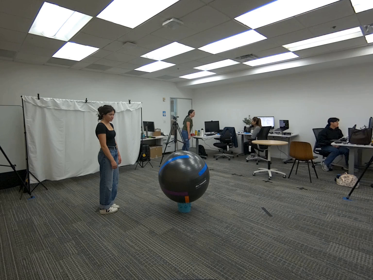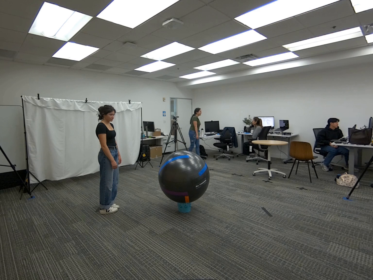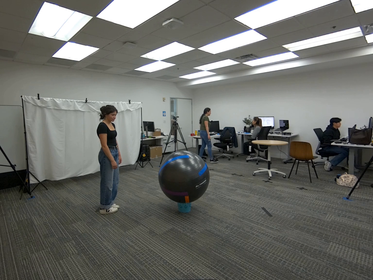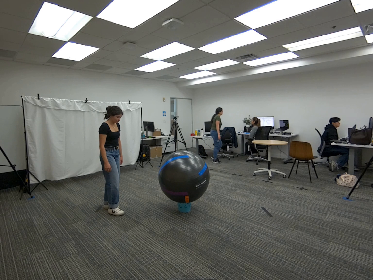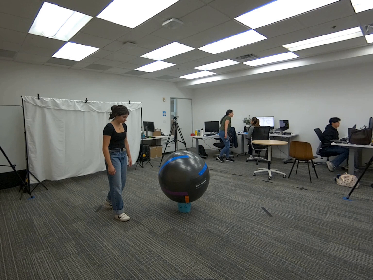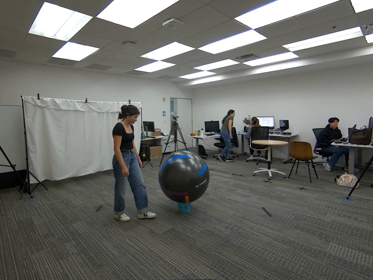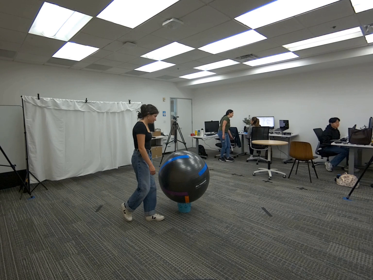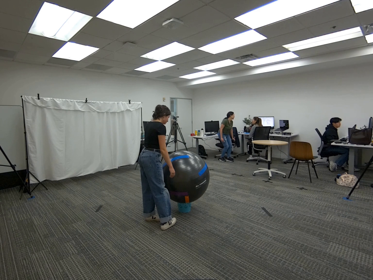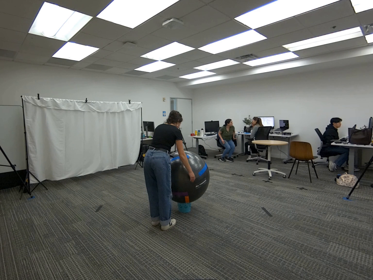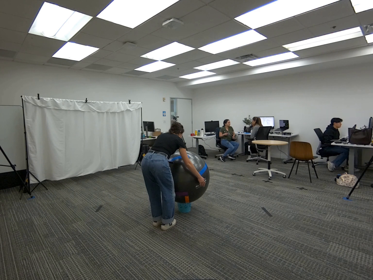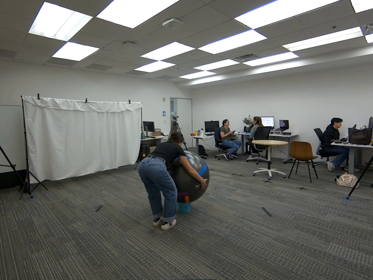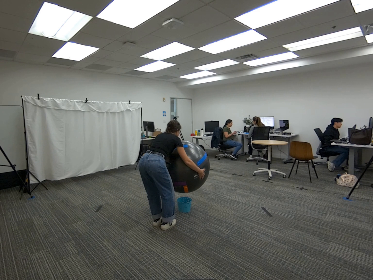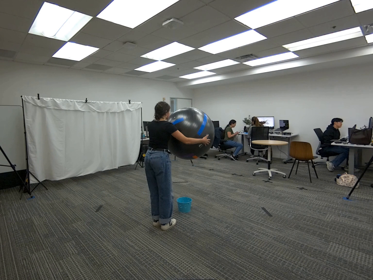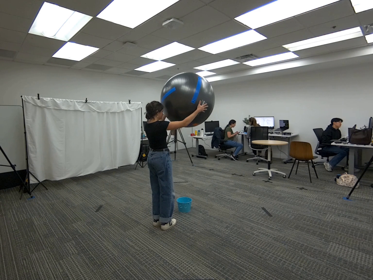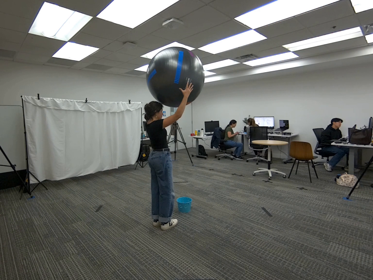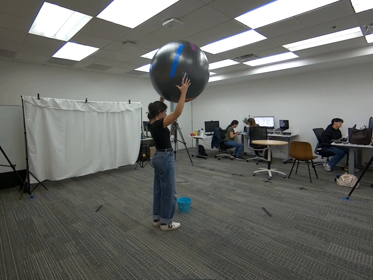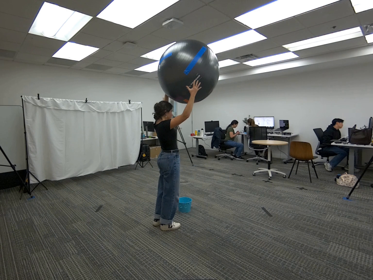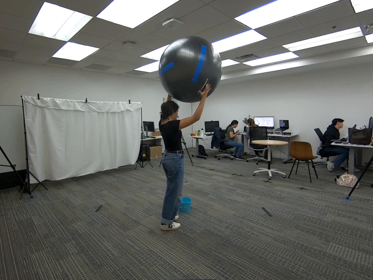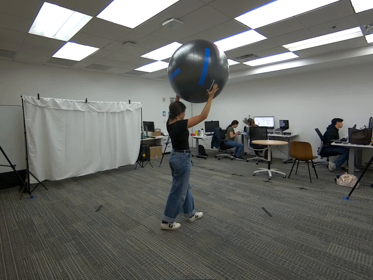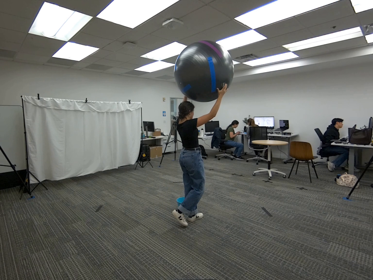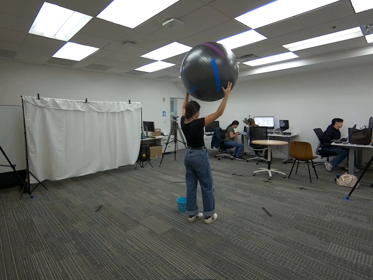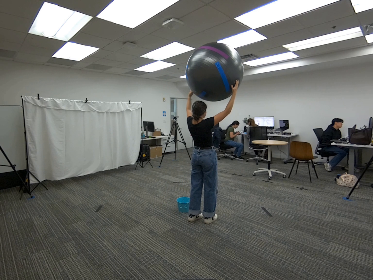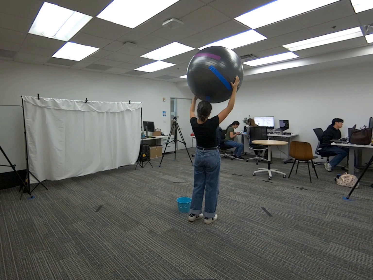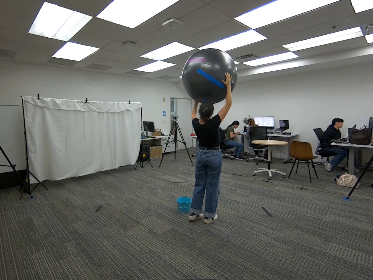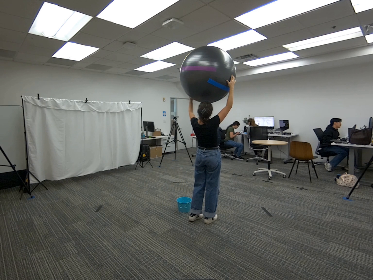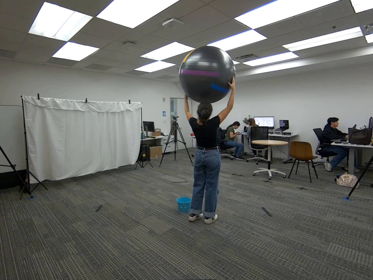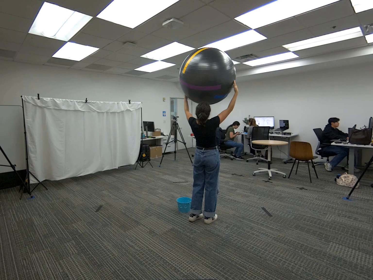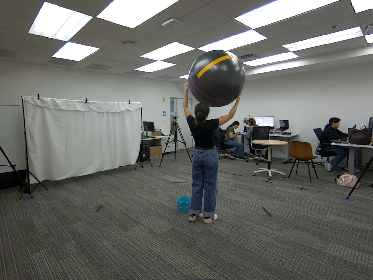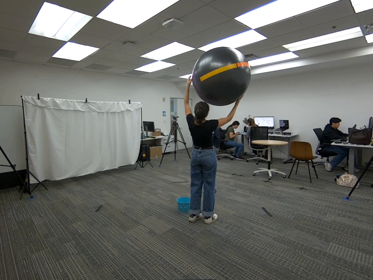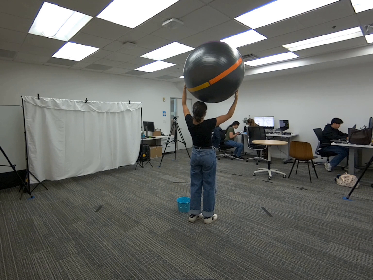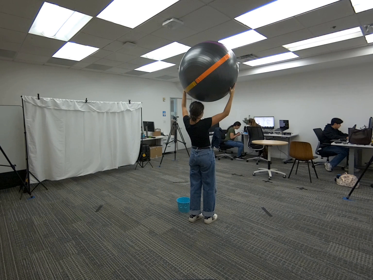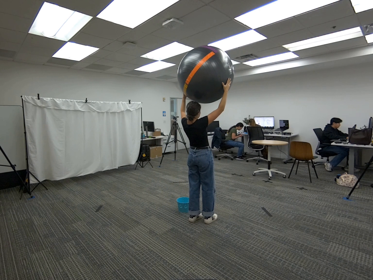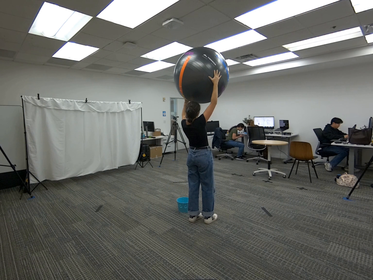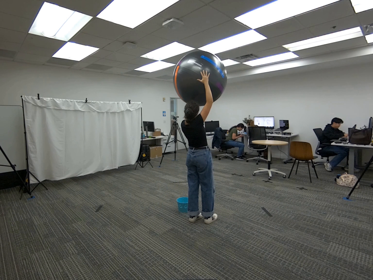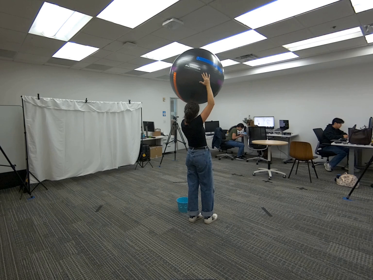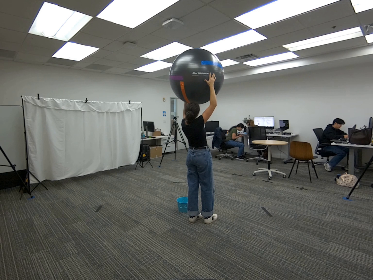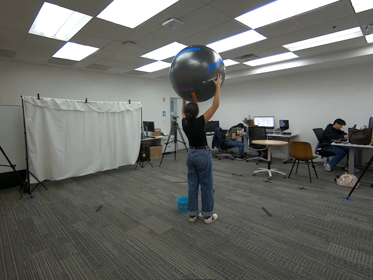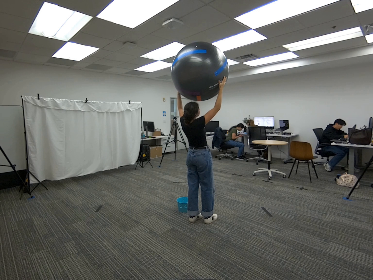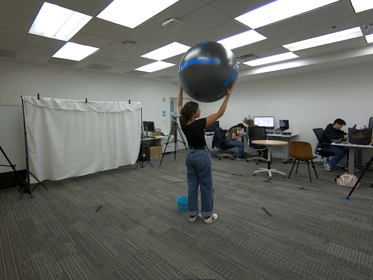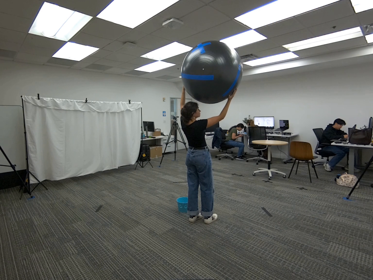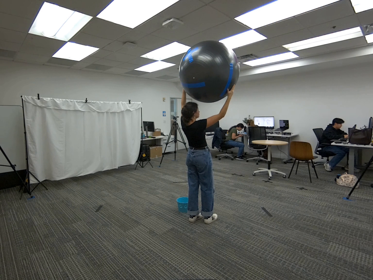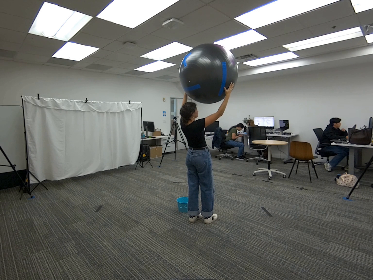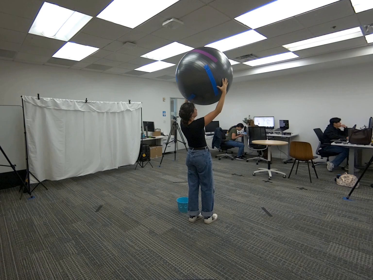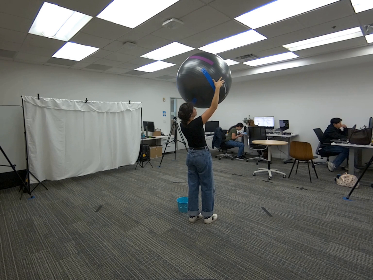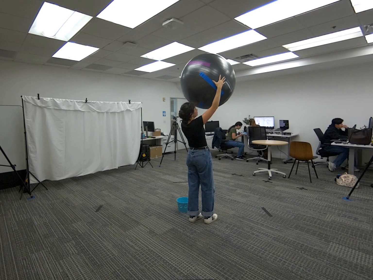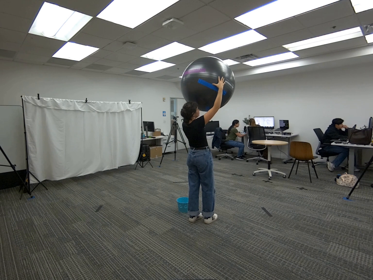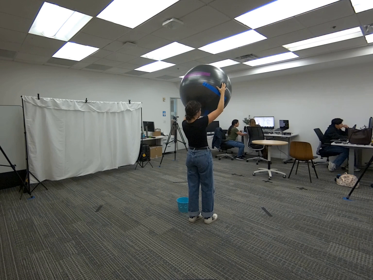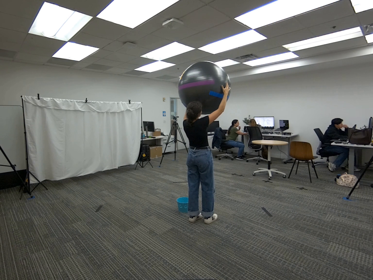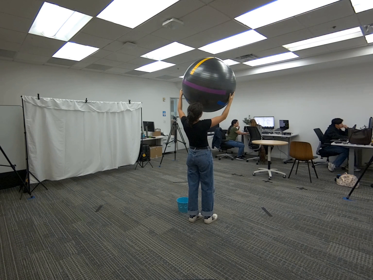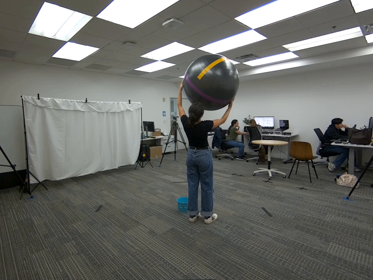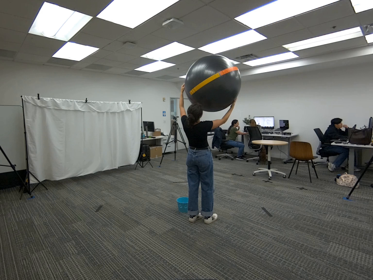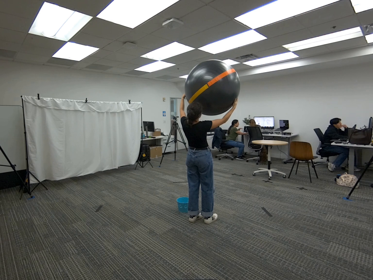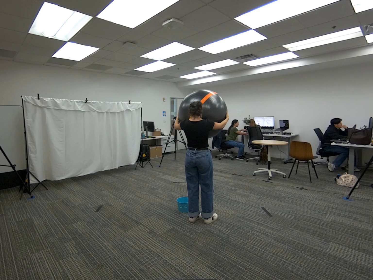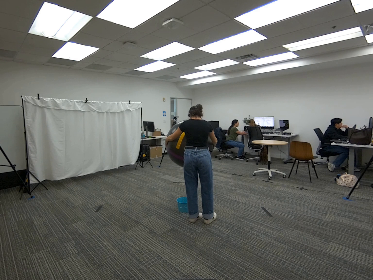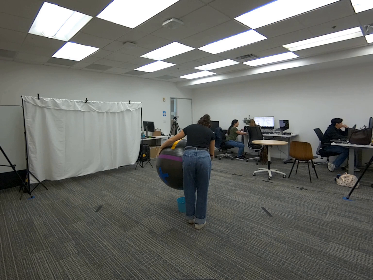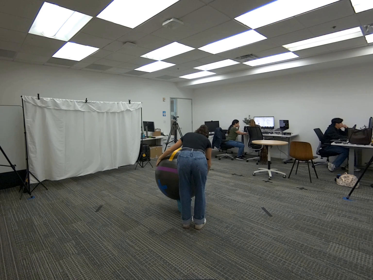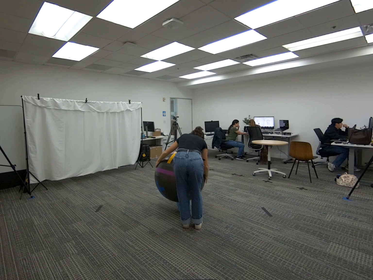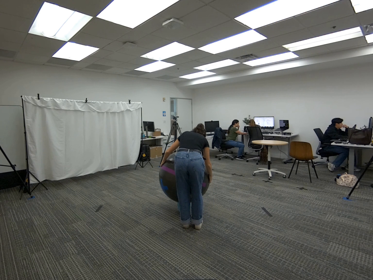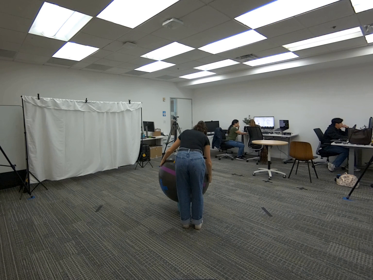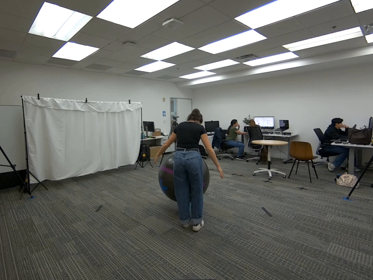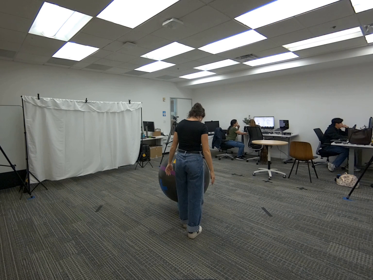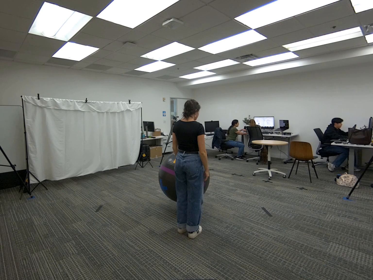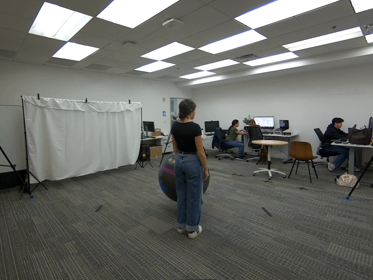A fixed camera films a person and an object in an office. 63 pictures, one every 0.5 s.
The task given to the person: Walk over to the yoga ball on the ground and lift the yoga ball above your head and slowly rotate while holding the yoga ball. Place the yoga ball within the bounding area when complete.
